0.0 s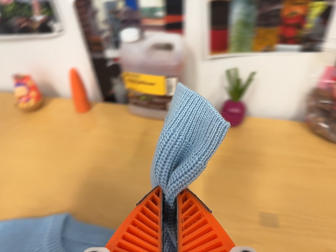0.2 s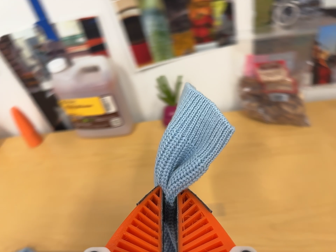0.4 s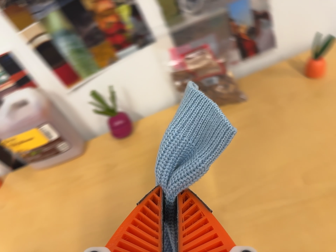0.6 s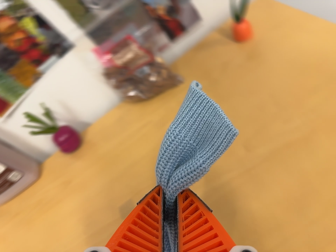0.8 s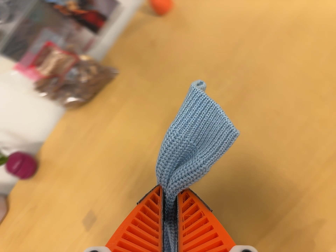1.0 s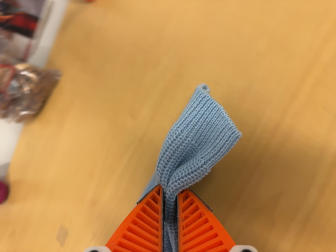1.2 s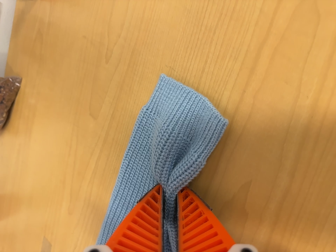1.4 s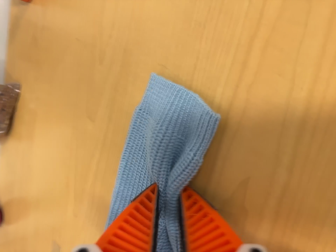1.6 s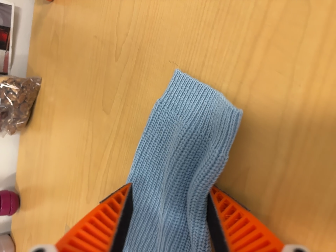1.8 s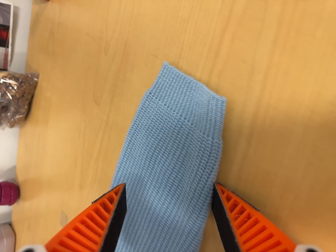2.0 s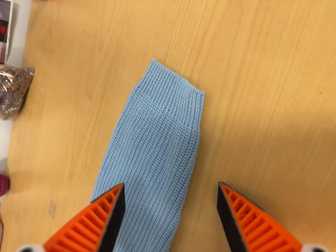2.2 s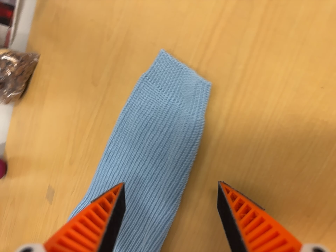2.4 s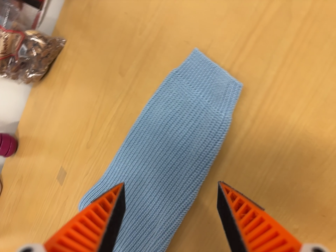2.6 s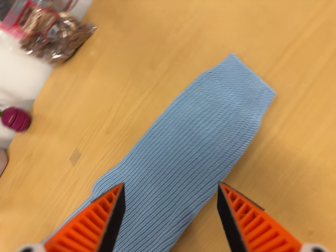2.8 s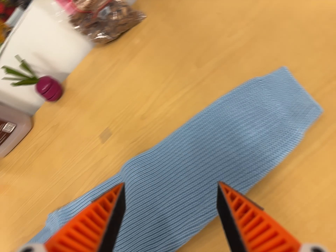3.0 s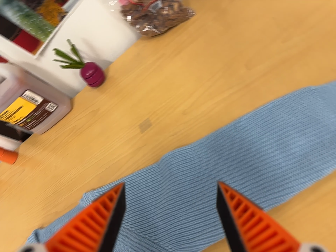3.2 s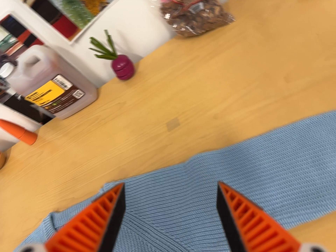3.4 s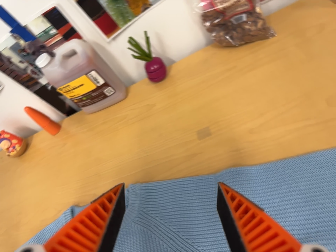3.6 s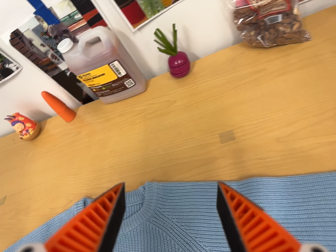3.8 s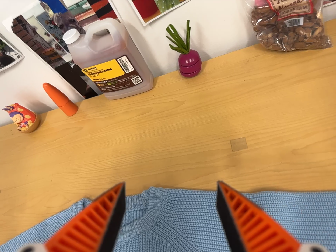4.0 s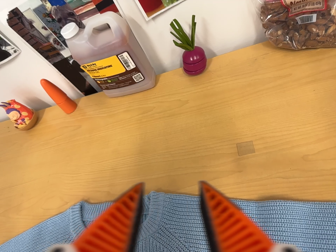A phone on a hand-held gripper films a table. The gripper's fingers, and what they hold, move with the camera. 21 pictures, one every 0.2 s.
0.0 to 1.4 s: The camera pans to its right by about 10 degrees. It travels to its right, about 50 cm, so close, fixed things drift to the left. Its aim tips toward the bottom of its view by about 10 degrees. It rolls about its line of sight by about 85 degrees, and the scene rotates counterclockwise.
1.4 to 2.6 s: The camera travels backward, toward the bottom of its view and to its left, about 12 cm, so what stands in front gets smaller. It rolls about its line of sight by about 20 degrees, and the scene rotates clockwise.
2.6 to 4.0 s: The camera travels to its left, about 26 cm, so close, fixed things drift to the right. It rolls about its line of sight by about 40 degrees, and the scene rotates clockwise.
The film runs backward here.
